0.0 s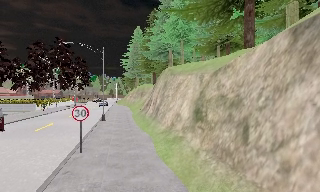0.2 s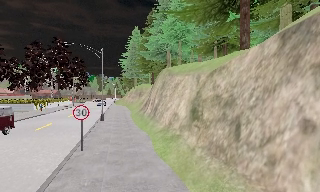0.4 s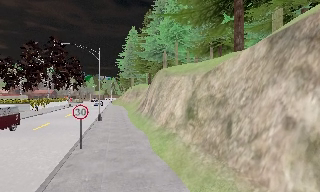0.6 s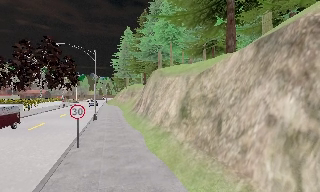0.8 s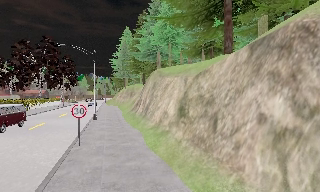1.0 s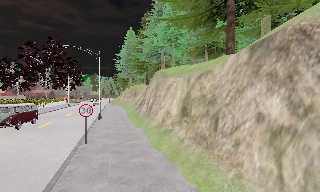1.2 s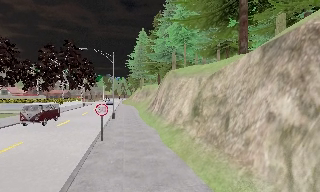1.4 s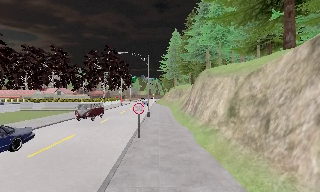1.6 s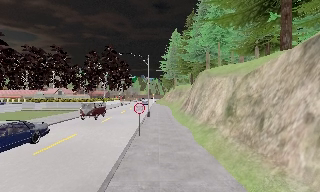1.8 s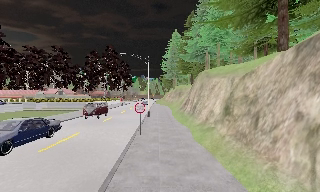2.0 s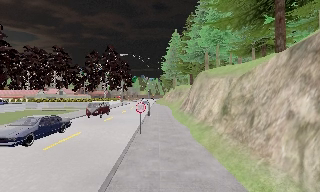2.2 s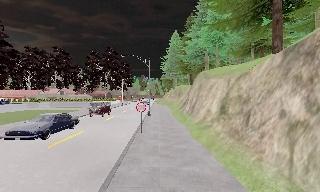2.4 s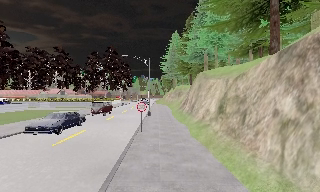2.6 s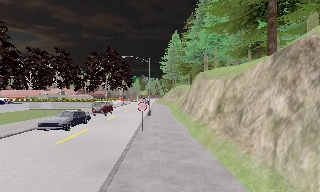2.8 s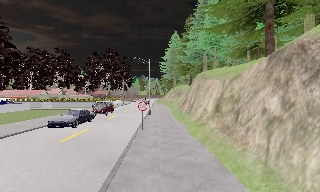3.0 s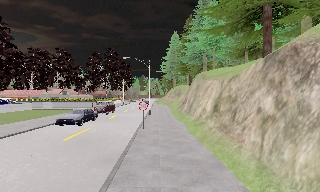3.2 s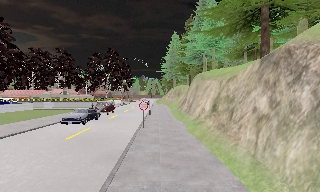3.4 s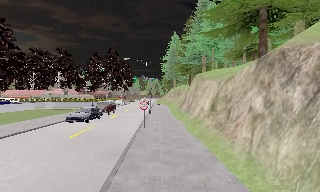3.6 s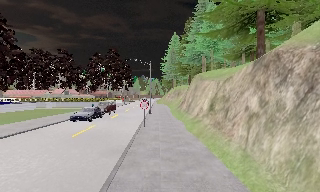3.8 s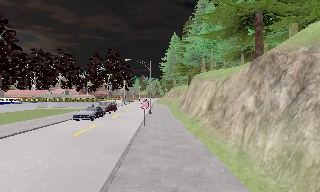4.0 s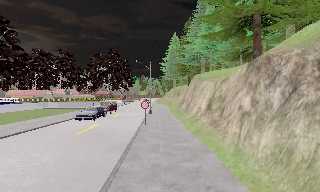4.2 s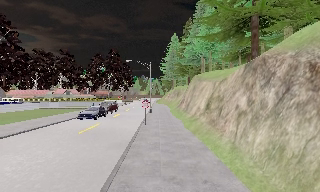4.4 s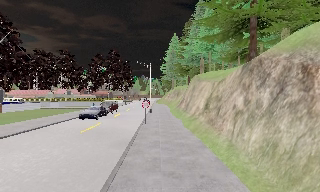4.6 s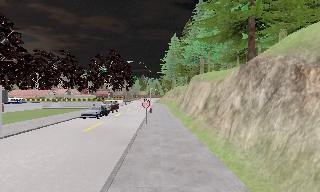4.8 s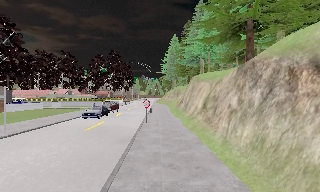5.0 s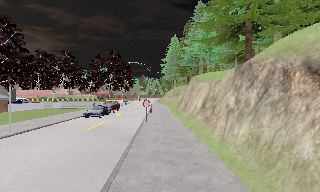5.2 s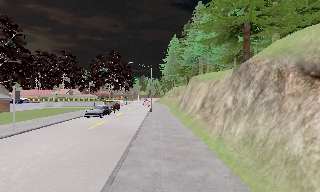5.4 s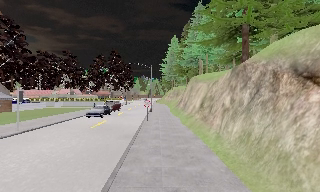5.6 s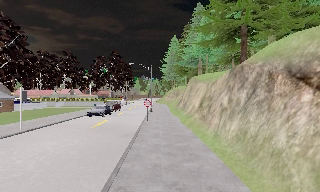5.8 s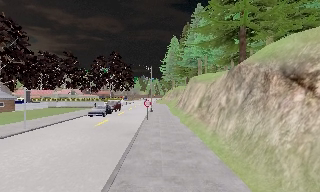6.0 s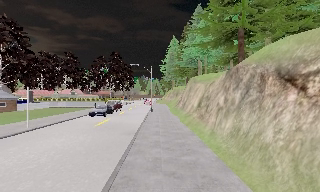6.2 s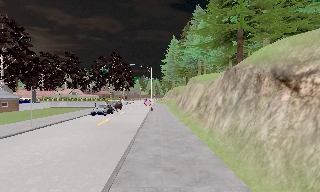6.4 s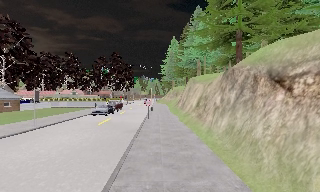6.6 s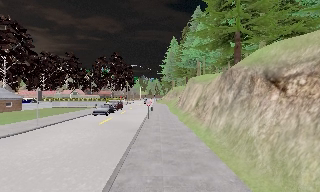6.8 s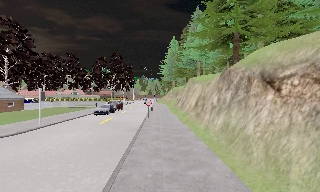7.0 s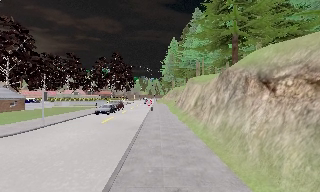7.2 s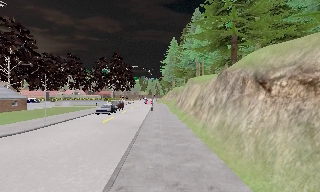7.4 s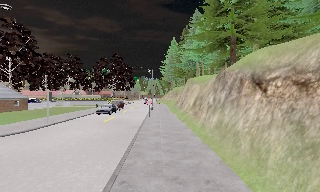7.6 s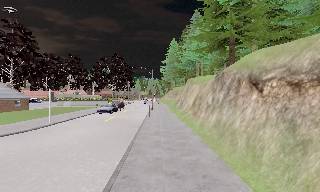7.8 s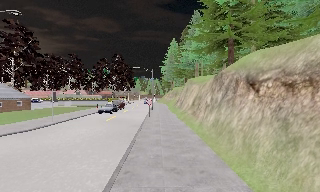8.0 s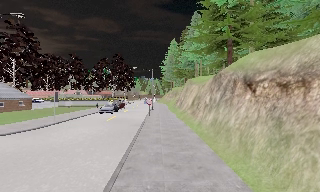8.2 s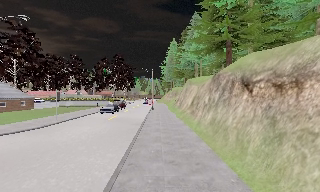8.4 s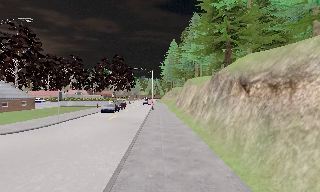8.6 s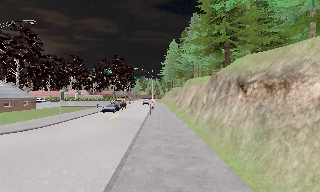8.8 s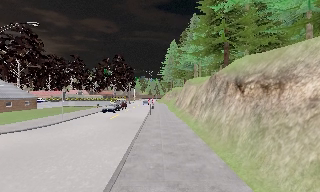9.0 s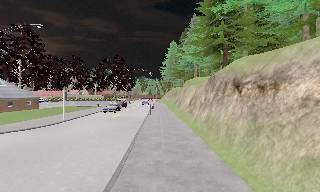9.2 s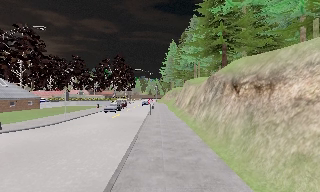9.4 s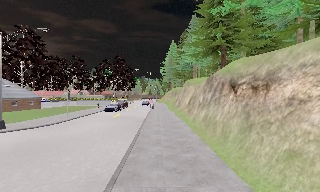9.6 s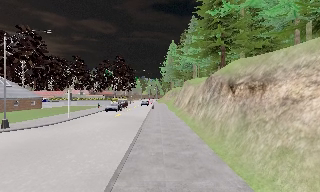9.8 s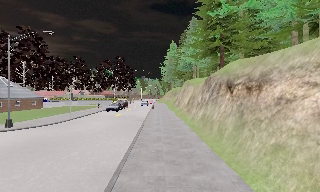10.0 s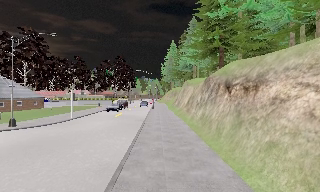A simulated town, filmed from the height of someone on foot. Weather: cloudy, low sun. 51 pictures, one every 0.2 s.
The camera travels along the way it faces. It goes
backward.
0.0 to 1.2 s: The camera travels backward, about 2 m, so what stands in front gets smaller.
1.2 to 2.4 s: The camera swings to its left by about 10 degrees, and the scene slides to the right. It travels backward, about 2 m, so what stands in front gets smaller.
2.4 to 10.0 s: The camera travels backward, about 12 m, so what stands in front gets smaller.
The film runs backward here.
